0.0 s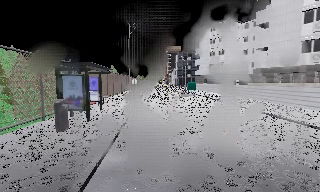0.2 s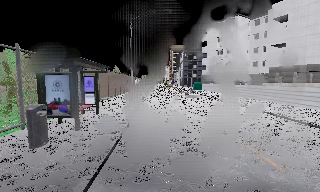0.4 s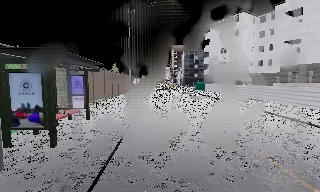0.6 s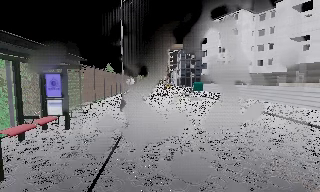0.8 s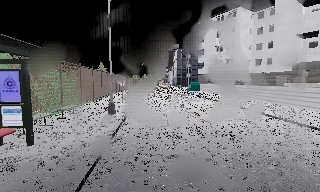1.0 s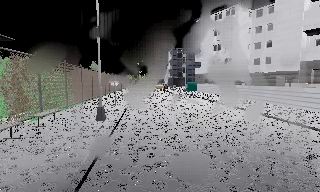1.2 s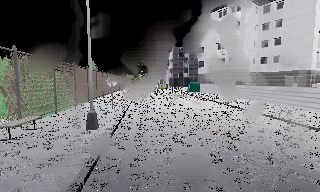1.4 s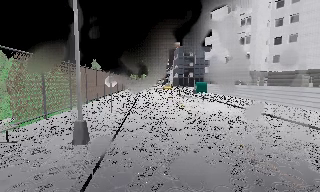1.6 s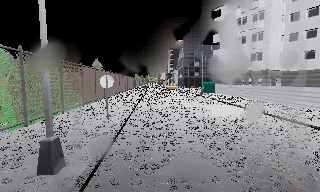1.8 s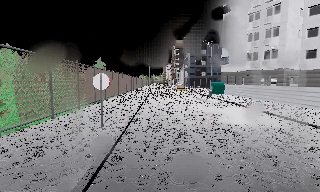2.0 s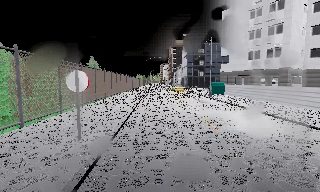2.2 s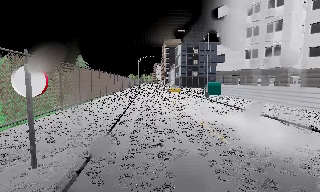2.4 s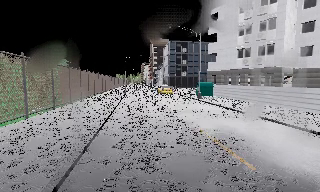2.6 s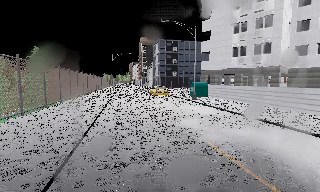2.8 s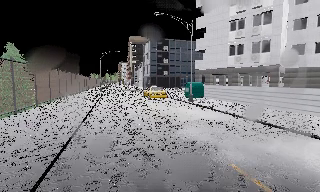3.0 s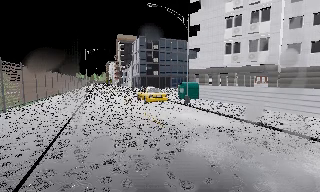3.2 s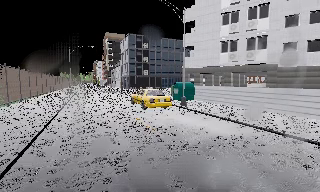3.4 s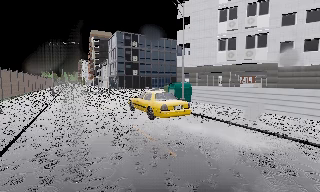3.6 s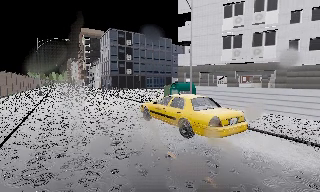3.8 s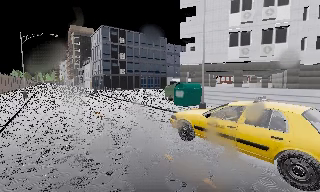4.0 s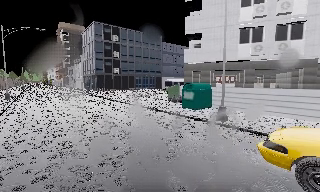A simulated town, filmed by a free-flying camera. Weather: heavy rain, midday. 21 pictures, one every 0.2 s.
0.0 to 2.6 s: The camera pans to its right, which is clockwise from overhead, by about 10 degrees. It travels forward, about 20 m, so what stands in front looms larger.
2.6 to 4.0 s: The camera pans to its right, which is clockwise from overhead, by about 25 degrees. It travels forward and to its left, about 11 m, so what stands in front looms larger.
The film runs backward here.
